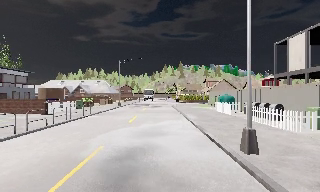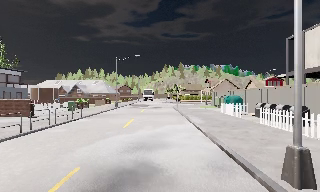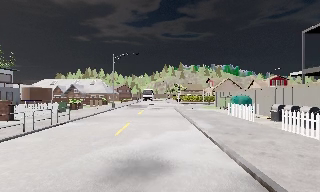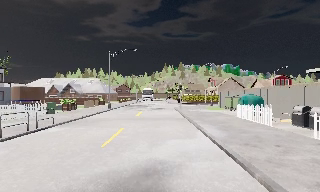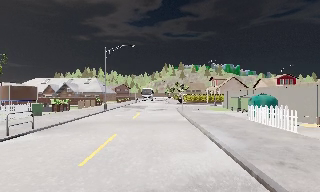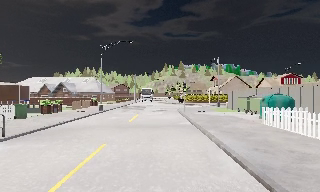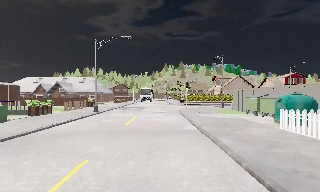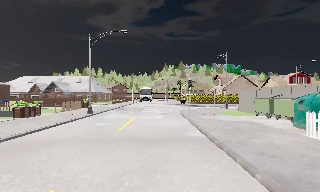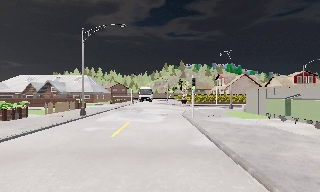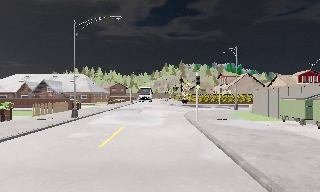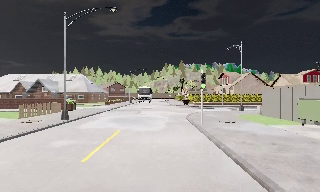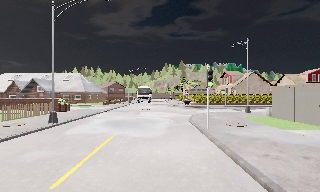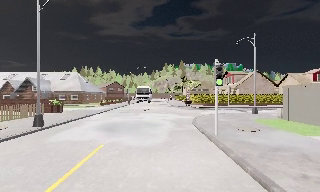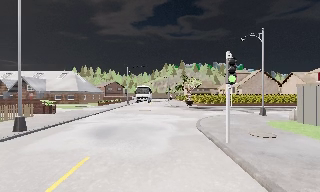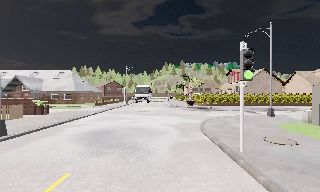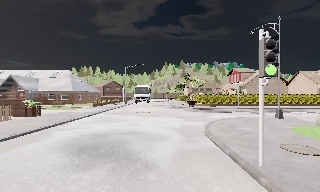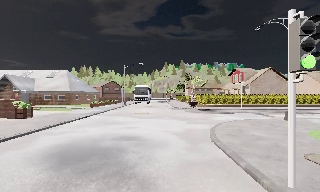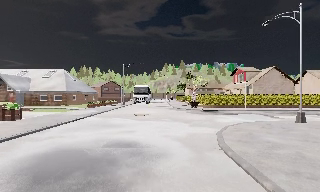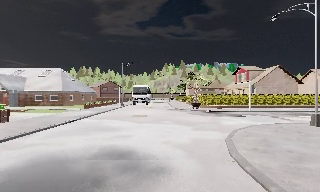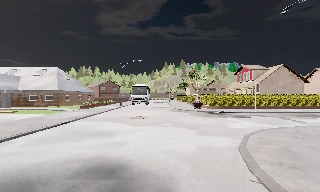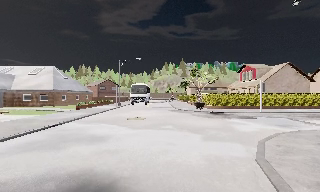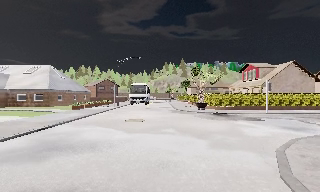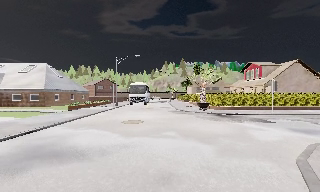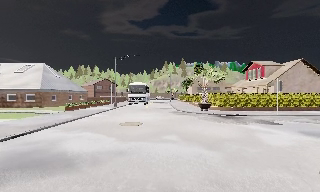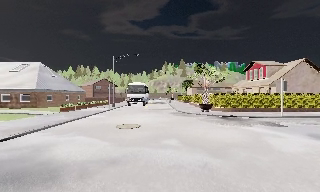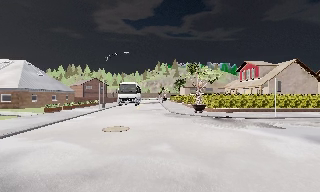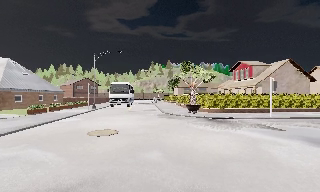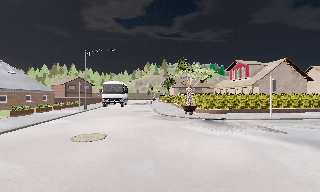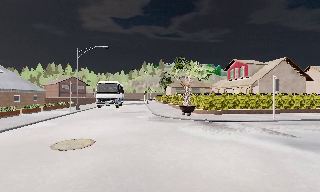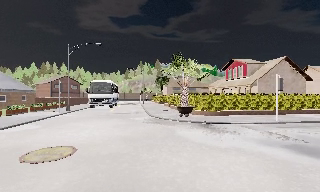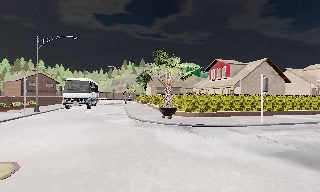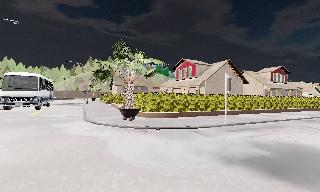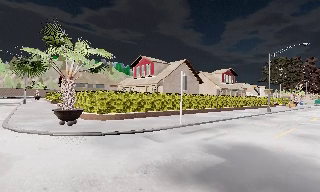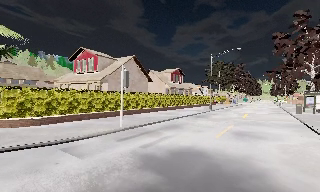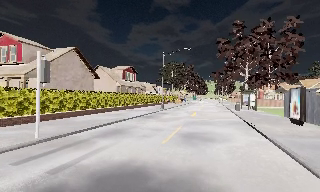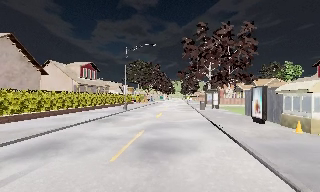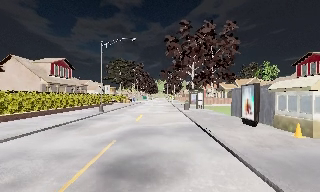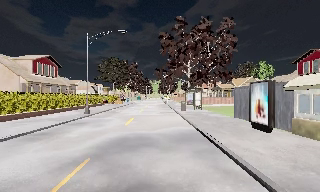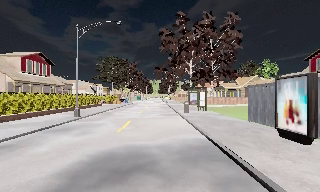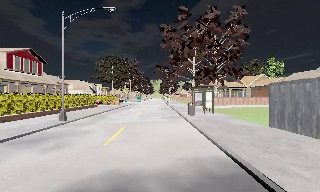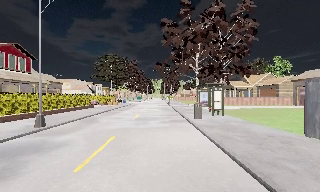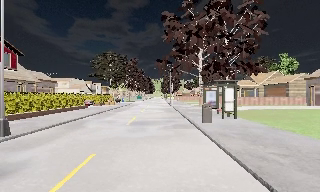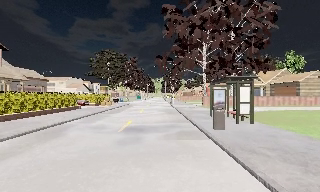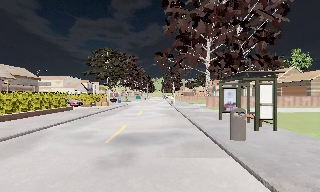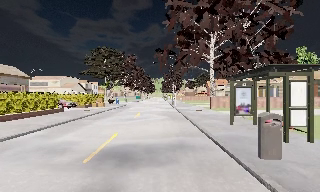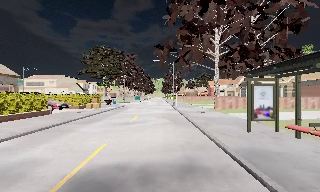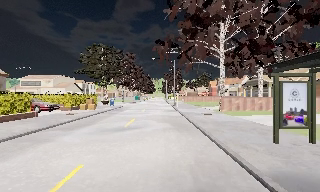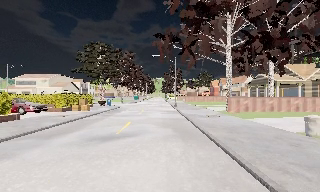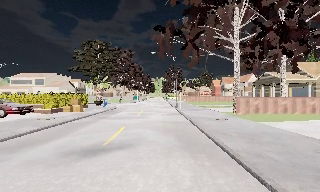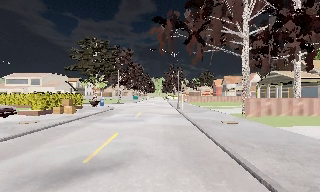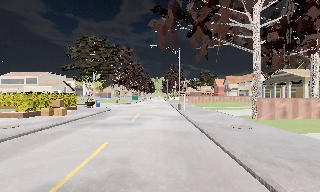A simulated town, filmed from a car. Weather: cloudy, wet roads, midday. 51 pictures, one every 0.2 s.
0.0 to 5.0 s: The camera travels forward, about 30 m, so what stands in front looms larger. It loses speed.
5.0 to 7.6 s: The camera swings to its right by about 90 degrees, and the scene slides to the left. It travels forward, about 17 m. It gains speed.
7.6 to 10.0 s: The camera travels forward, about 20 m, so what stands in front looms larger.
The film runs forward here.
